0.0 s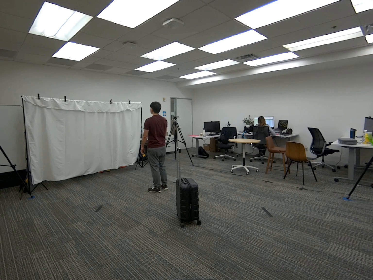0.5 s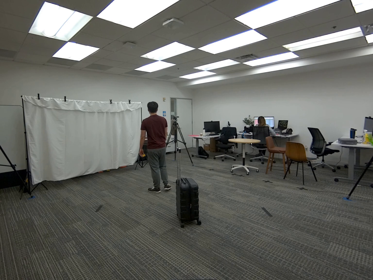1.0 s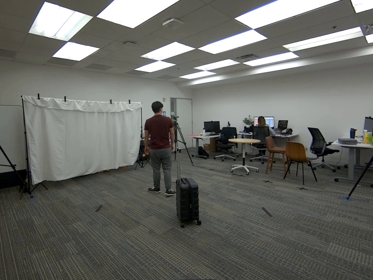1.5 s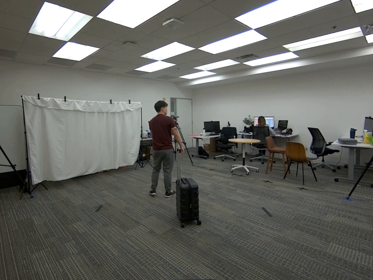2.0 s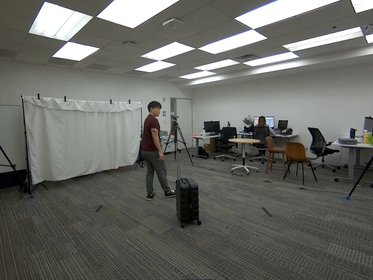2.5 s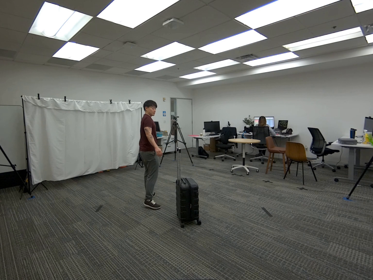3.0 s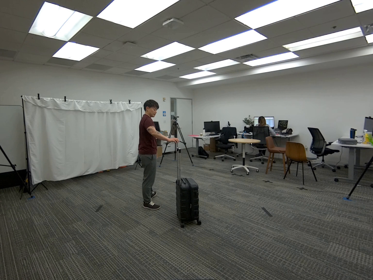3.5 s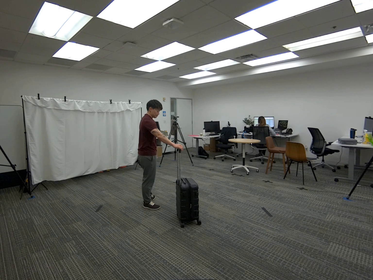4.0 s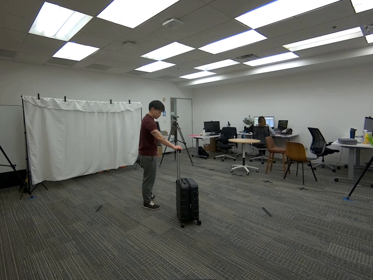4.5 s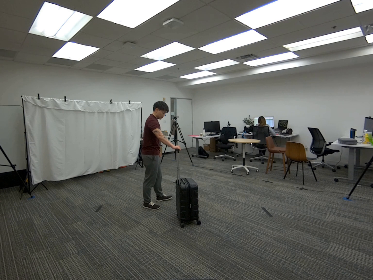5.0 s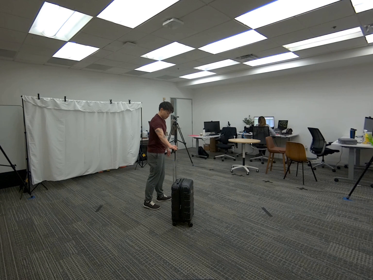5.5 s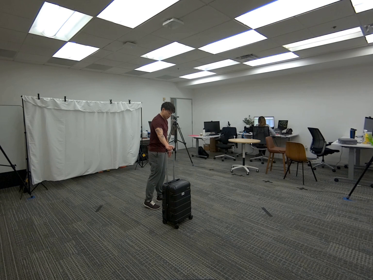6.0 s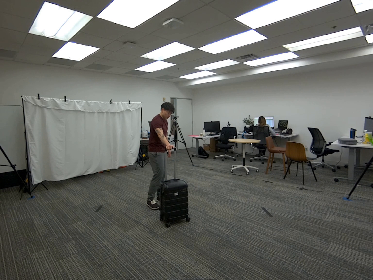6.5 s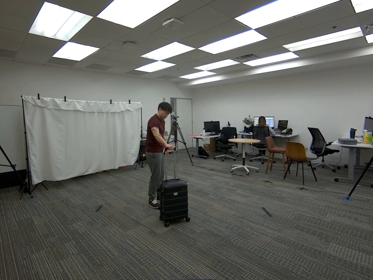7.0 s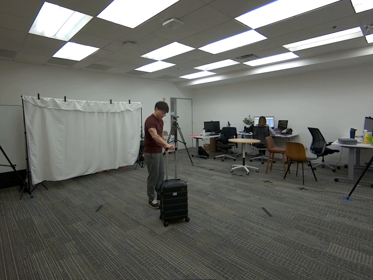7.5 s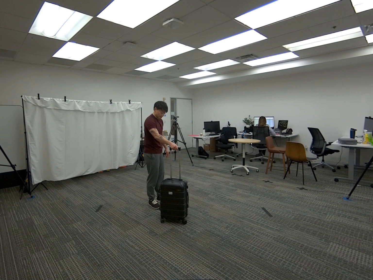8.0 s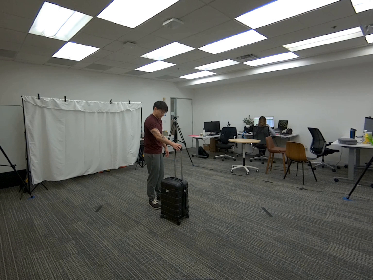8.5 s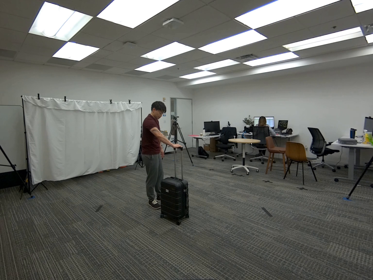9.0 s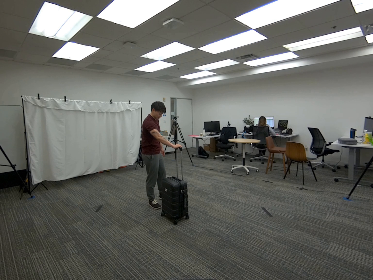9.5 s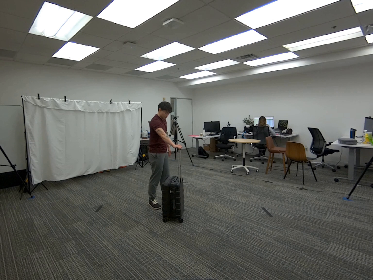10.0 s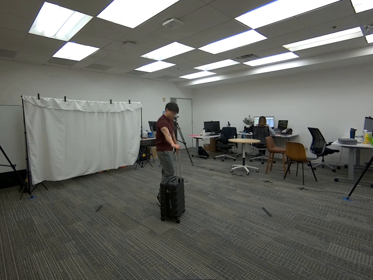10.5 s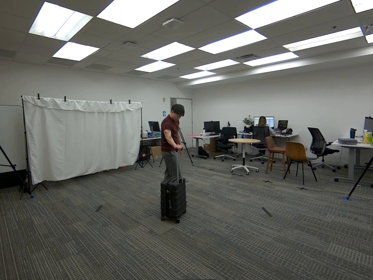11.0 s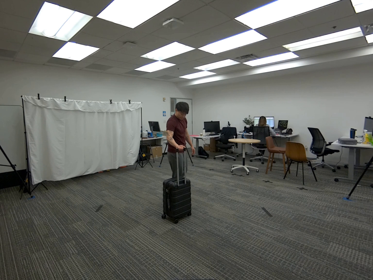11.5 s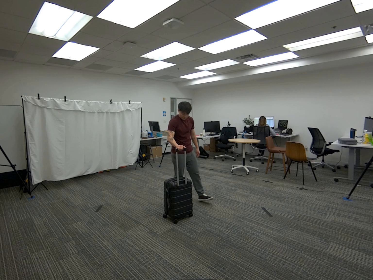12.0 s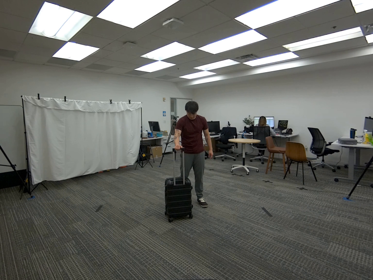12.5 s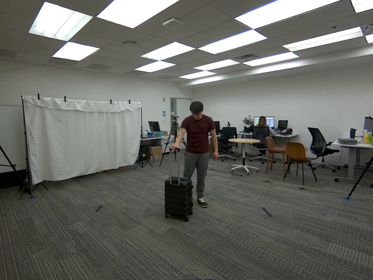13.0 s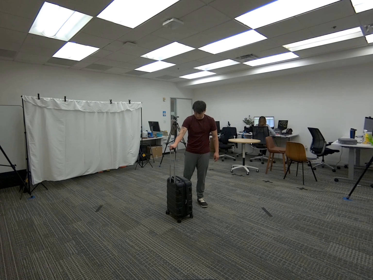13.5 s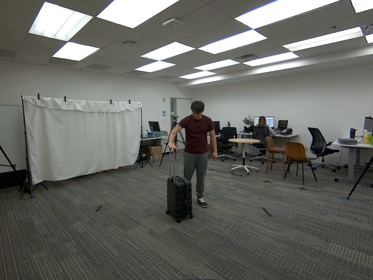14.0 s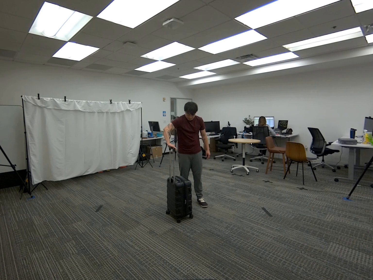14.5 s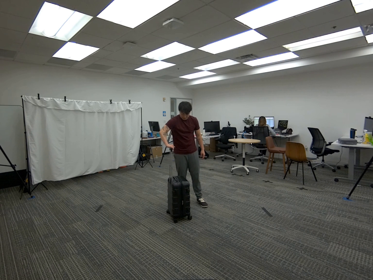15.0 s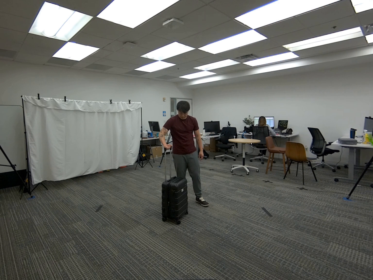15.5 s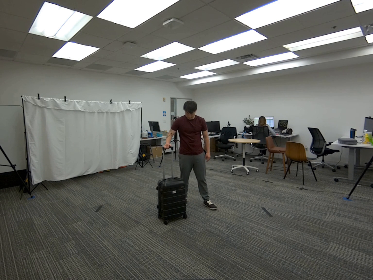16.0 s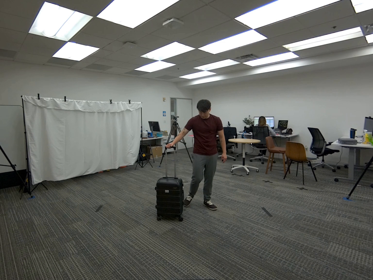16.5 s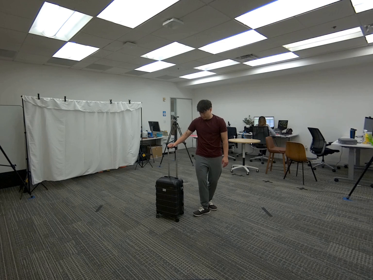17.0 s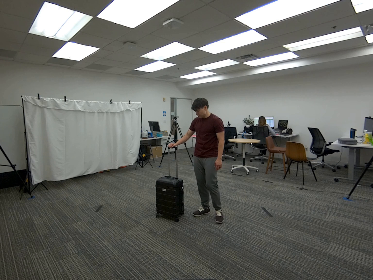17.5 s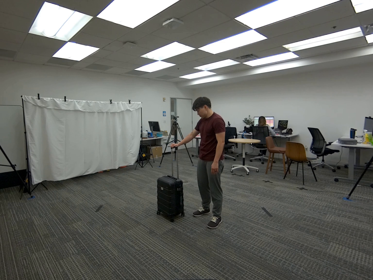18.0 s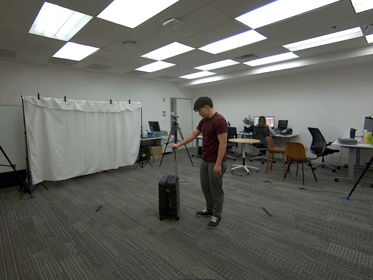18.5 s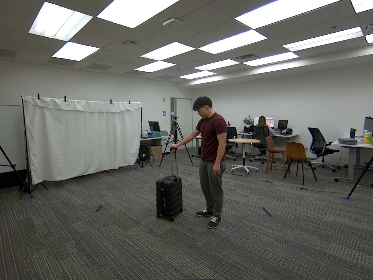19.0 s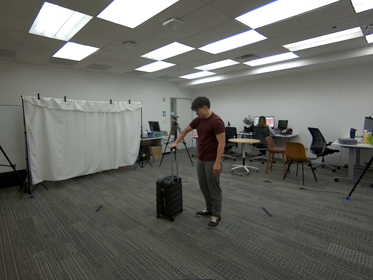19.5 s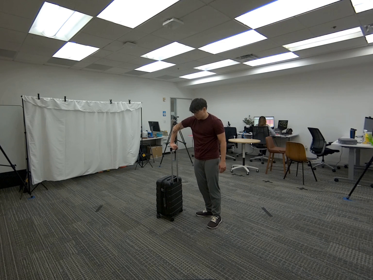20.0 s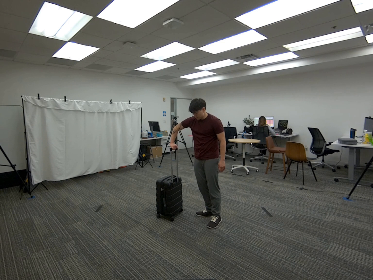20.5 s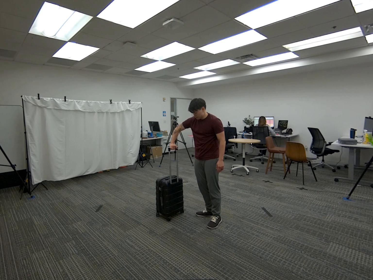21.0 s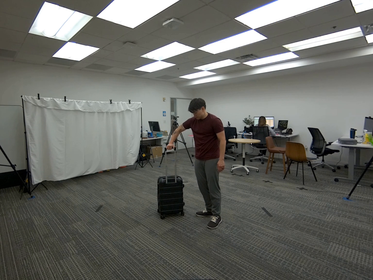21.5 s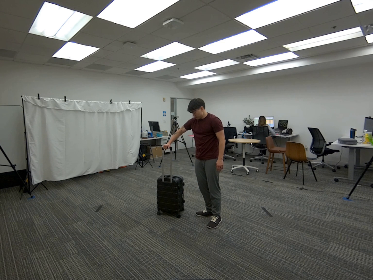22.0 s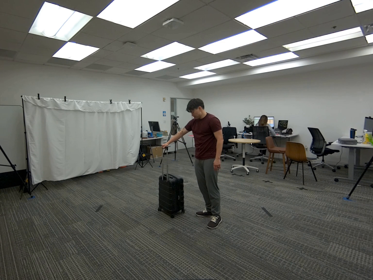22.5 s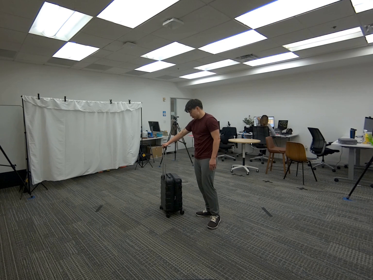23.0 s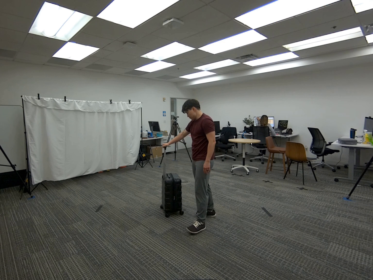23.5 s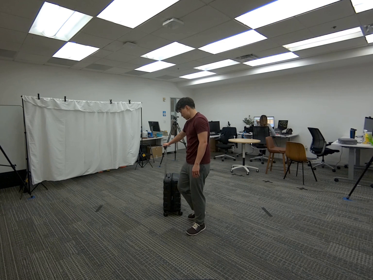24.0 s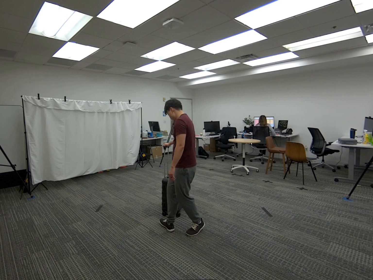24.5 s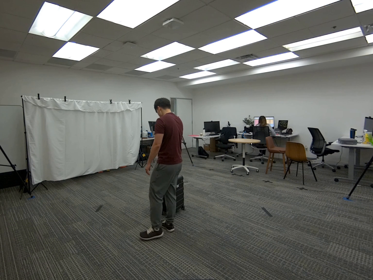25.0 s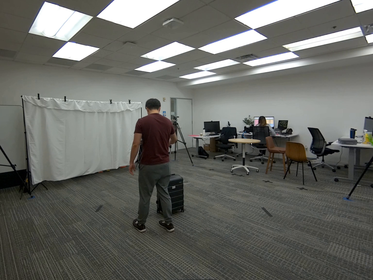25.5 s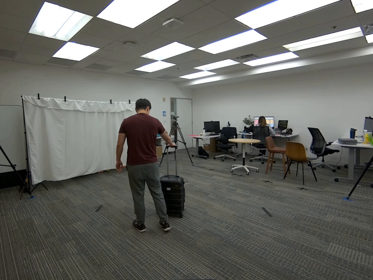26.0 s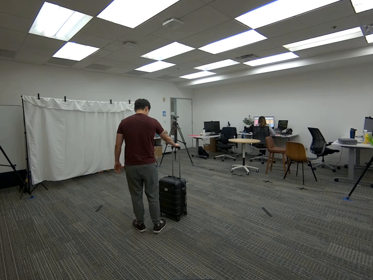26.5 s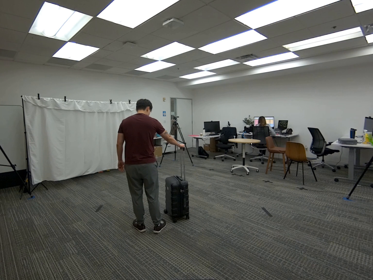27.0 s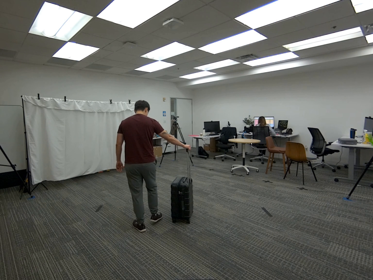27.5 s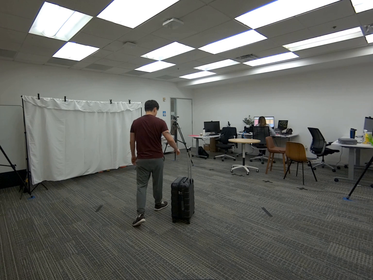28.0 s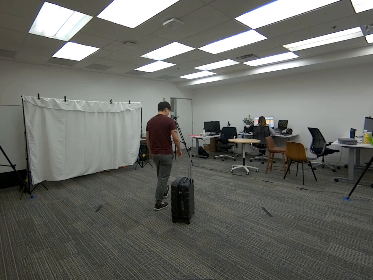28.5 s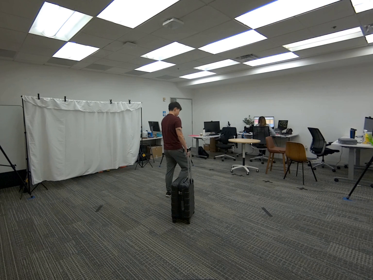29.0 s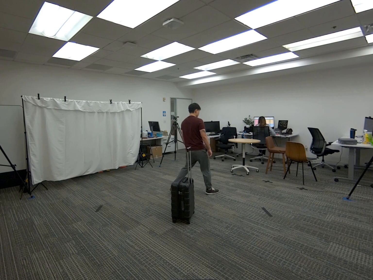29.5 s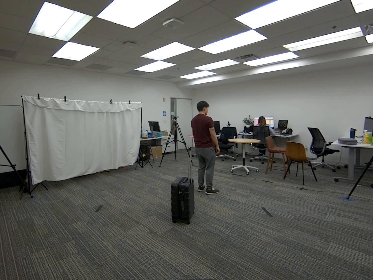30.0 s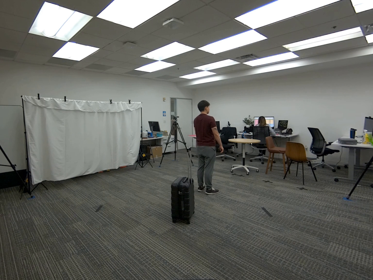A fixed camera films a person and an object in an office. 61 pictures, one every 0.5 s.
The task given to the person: Walk over to the rolling luggage within the bounding area and place your right hand on the handle of the rolling luggage and proceed to rotate the luggage attempting to keep the luggage in place. Use slow movements to rotate the luggage.
